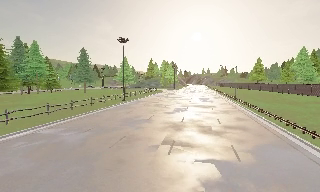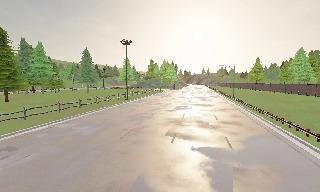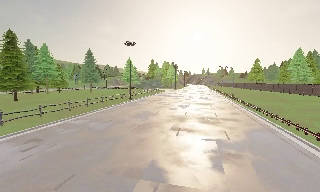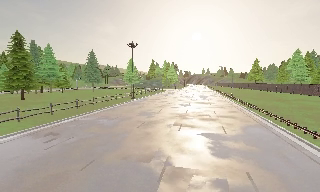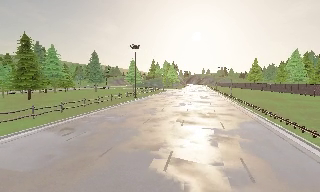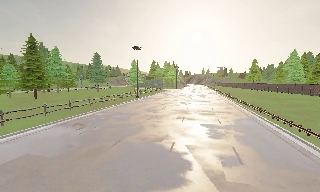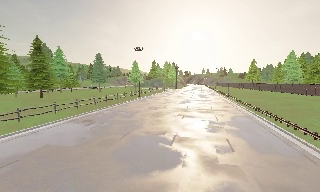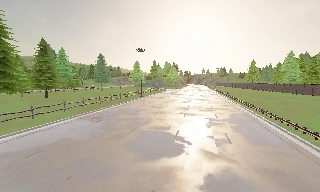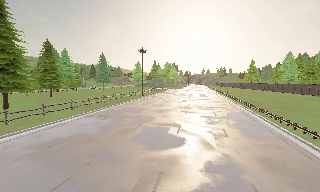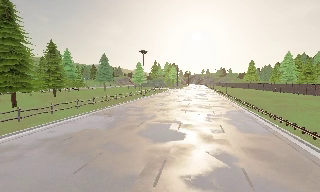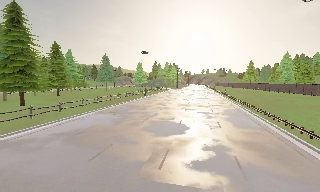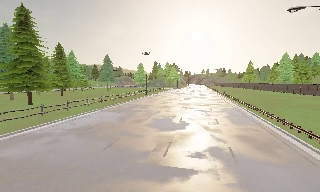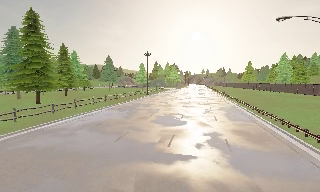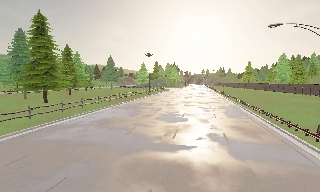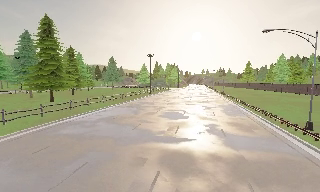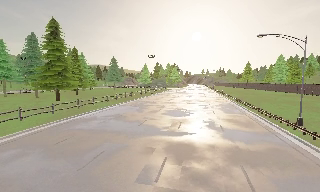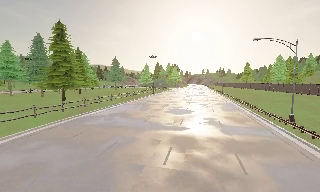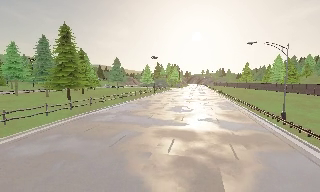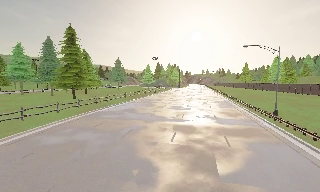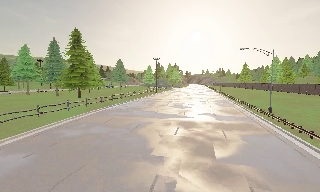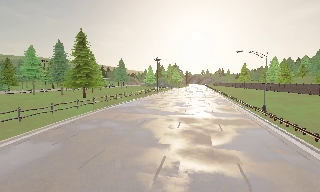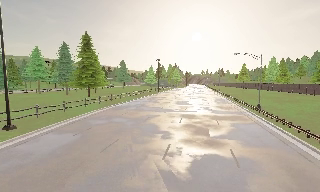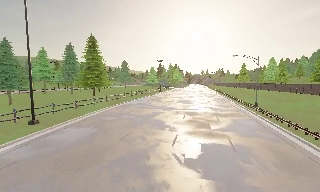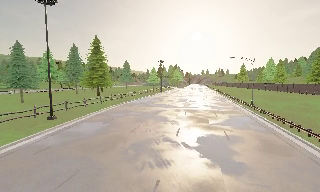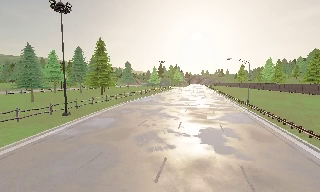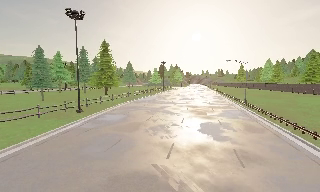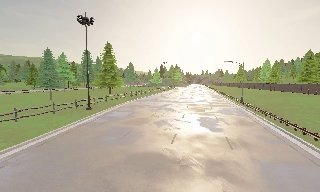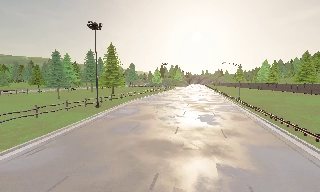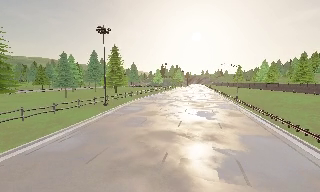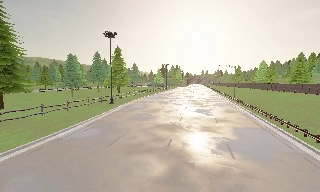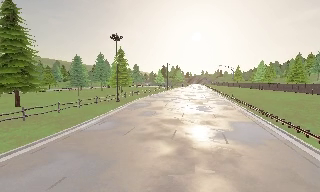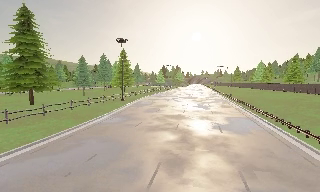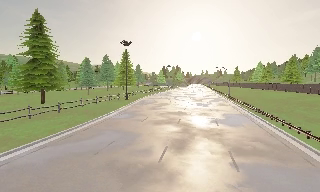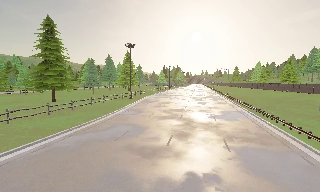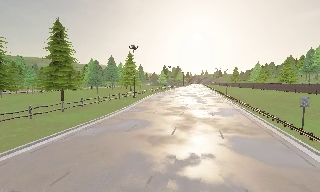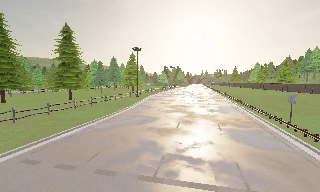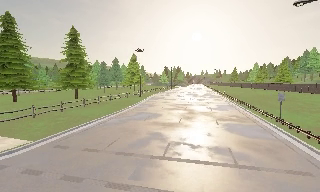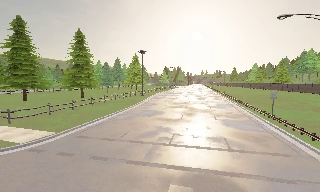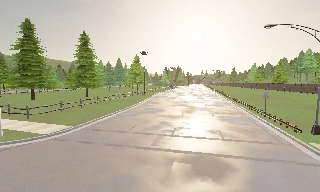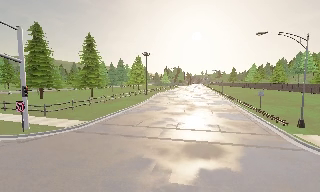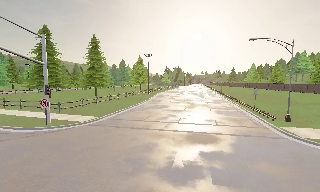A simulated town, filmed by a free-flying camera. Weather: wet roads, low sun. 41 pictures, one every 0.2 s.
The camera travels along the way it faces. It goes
backward.
0.0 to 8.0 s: The camera travels backward, about 65 m, so what stands in front gets smaller.
The film runs backward here.
